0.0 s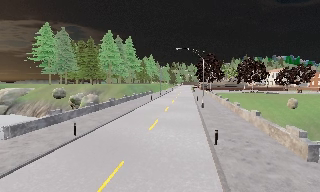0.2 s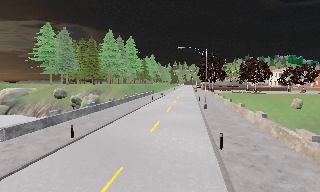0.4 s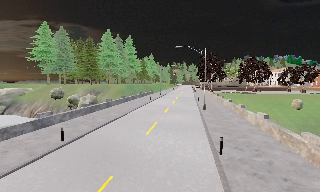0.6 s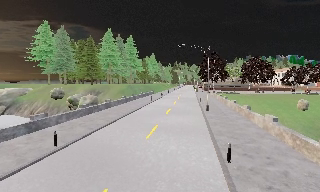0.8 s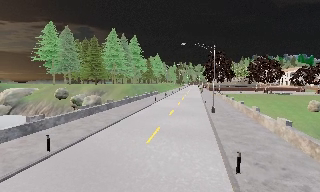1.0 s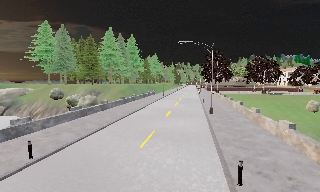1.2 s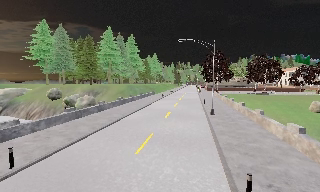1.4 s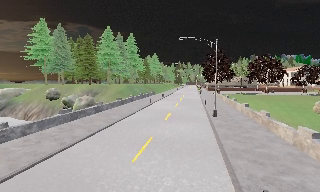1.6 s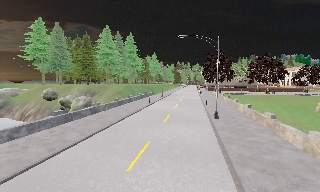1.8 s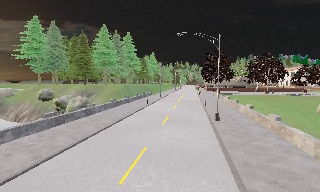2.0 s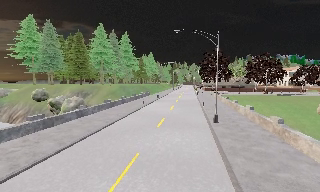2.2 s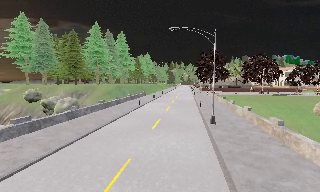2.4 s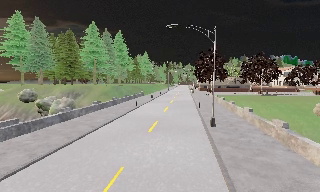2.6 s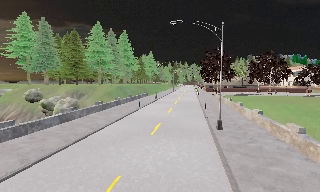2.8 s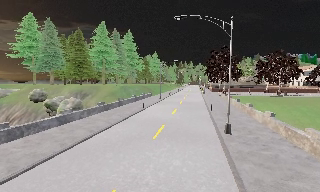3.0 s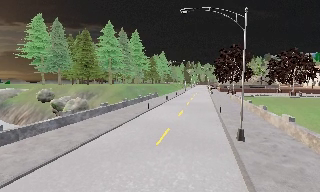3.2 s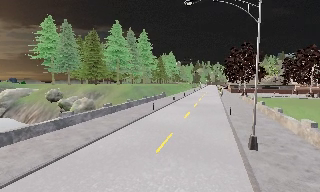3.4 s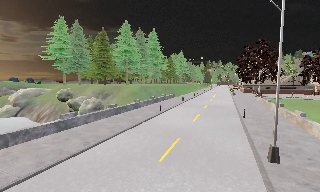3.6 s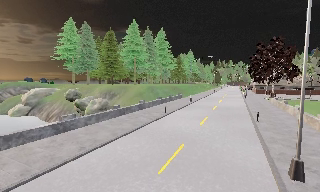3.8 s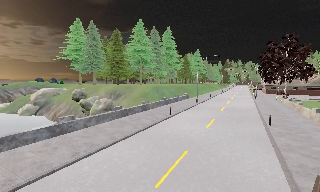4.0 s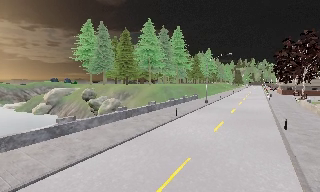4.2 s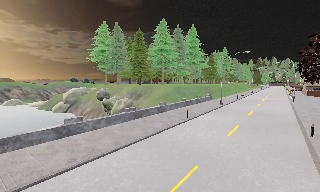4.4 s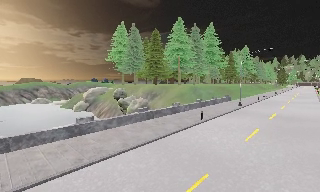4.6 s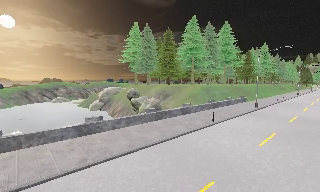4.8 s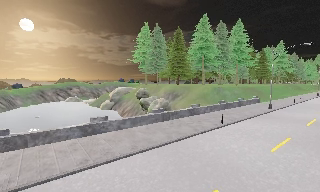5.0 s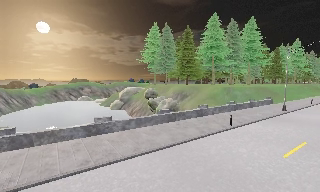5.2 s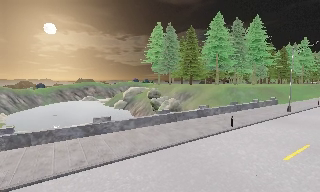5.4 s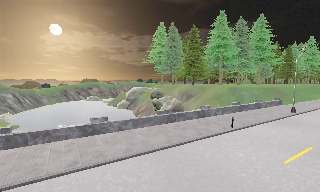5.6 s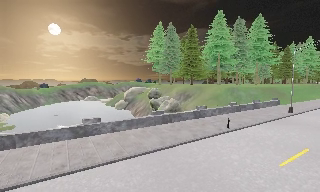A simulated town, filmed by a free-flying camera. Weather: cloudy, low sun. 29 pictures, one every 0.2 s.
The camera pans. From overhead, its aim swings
counterclockwise.
0.0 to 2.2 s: The camera travels forward, about 8 m, so what stands in front looms larger.
2.2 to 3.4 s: The camera pans to its left, which is counterclockwise from overhead, by about 15 degrees. It travels forward, about 5 m, so what stands in front looms larger.
3.4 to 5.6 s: The camera pans to its left, which is counterclockwise from overhead, by about 35 degrees. It travels forward and to its right, about 7 m. It loses speed.
The film runs forward here.
